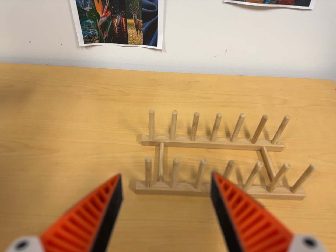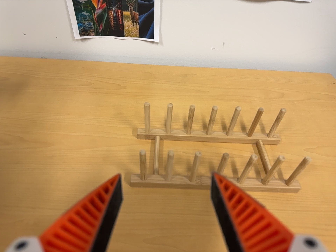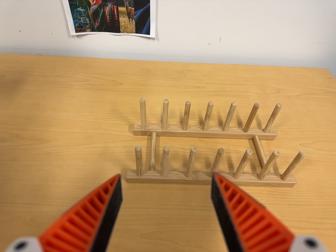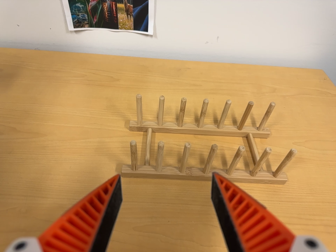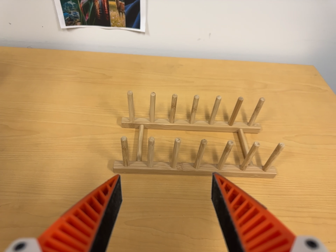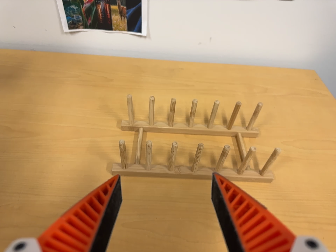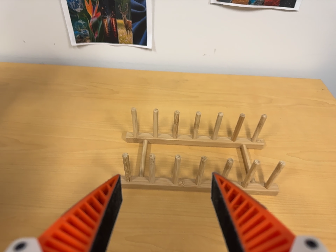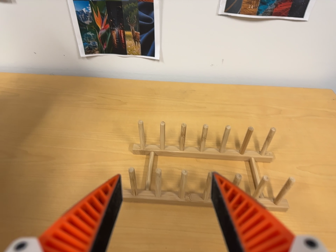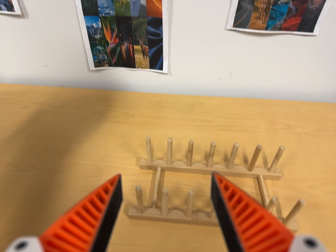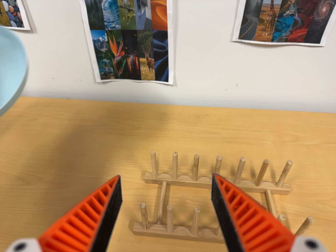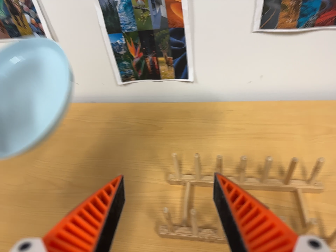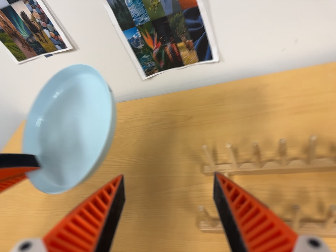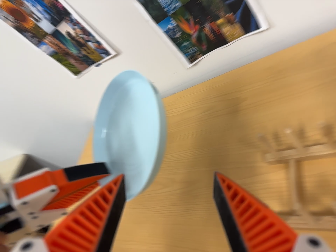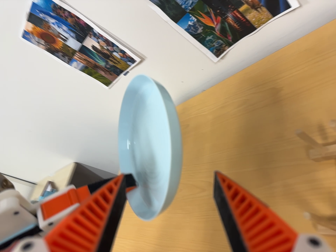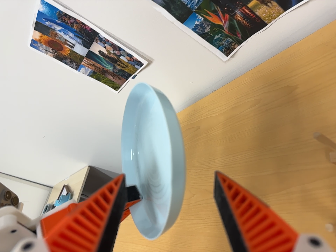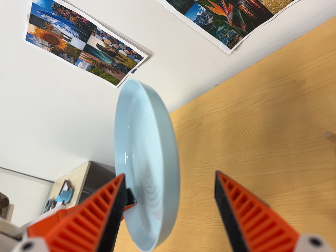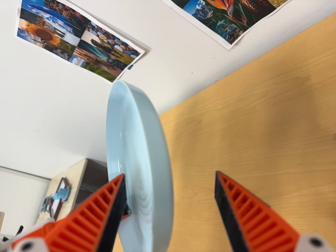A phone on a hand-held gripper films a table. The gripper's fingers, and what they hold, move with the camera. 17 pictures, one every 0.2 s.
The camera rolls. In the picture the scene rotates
counterclockwise.
The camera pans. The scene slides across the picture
to the right.
0.0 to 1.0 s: The camera shifts only a little, or ends up much as it began.
1.0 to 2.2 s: The camera pans to its left by about 25 degrees. It travels toward the top of its view and to its right, about 12 cm, so close, fixed things drift downward. It rolls about its line of sight by about 10 degrees, and the scene rotates counterclockwise.
2.2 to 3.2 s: The camera pans to its left by about 30 degrees. It travels forward, toward the top of its view and to its right, about 12 cm, so what stands in front looms larger. Its aim tips toward the bottom of its view by about 10 degrees. It rolls about its line of sight by about 20 degrees, and the scene rotates counterclockwise.
The film runs forward here.
